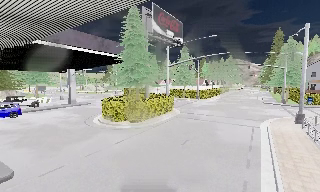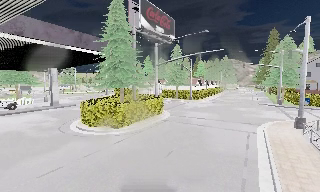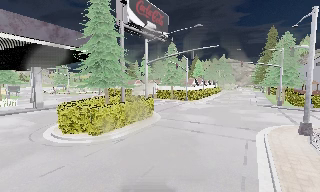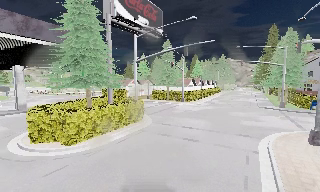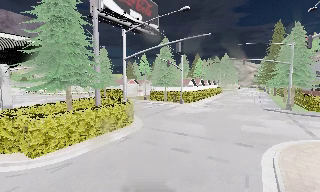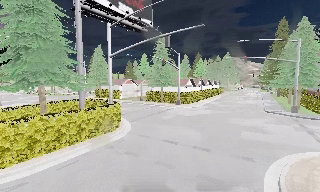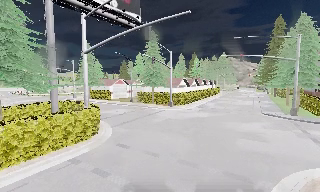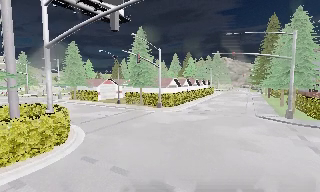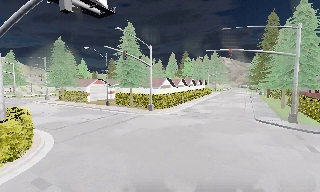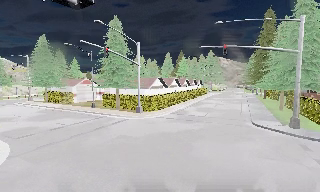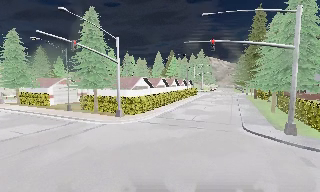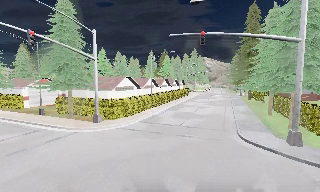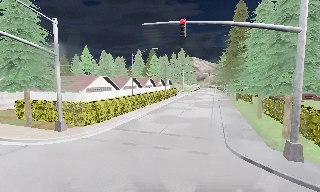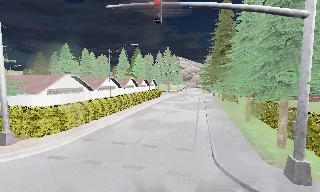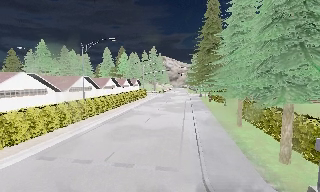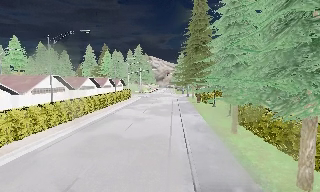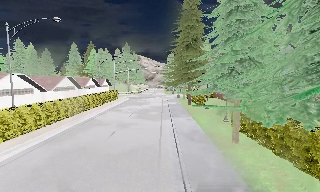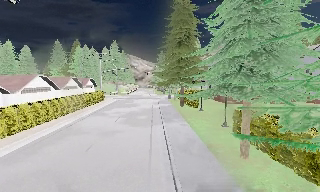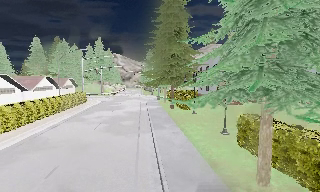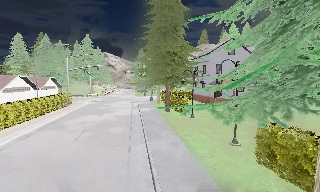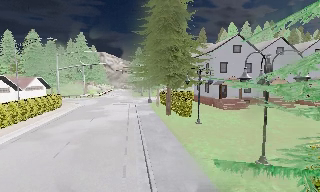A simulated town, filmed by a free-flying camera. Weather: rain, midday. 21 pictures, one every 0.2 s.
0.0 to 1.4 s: The camera travels forward and to its right, about 13 m, so what stands in front looms larger.
1.4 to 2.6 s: The scene slides to the left, as the camera pans about 15 degrees to its right. It travels forward and to its right, about 13 m, so what stands in front looms larger.
2.6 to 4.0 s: The camera swings to its right by about 25 degrees, and the scene slides to the left. It travels forward, about 15 m, so what stands in front looms larger.
The film runs forward here.
